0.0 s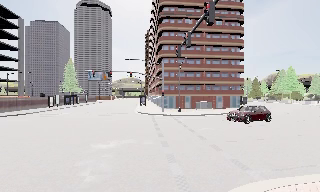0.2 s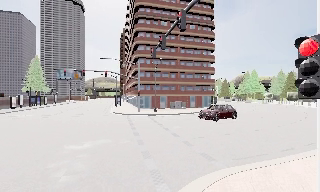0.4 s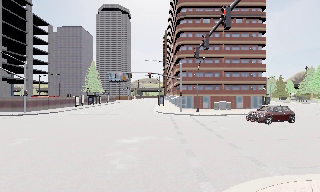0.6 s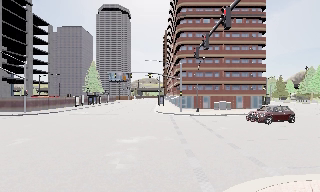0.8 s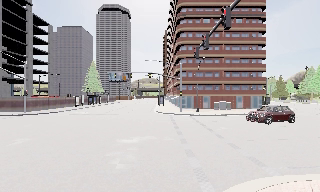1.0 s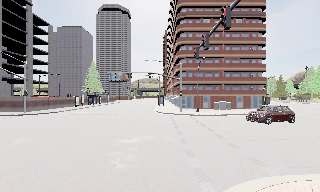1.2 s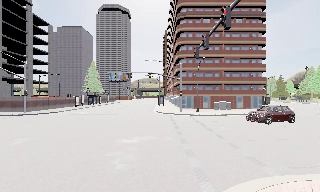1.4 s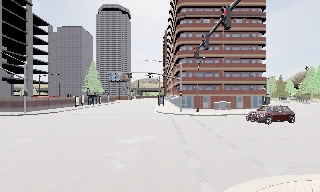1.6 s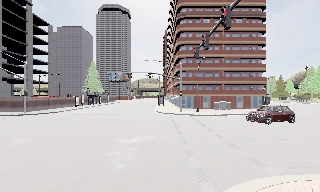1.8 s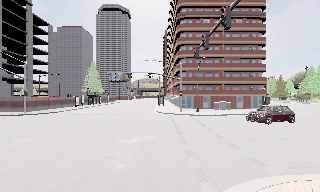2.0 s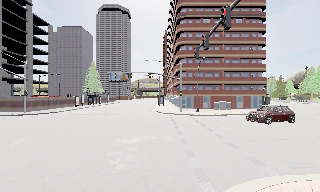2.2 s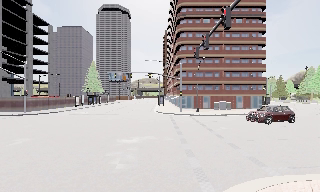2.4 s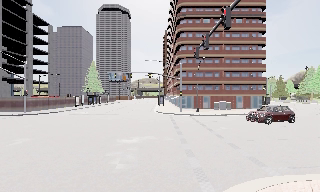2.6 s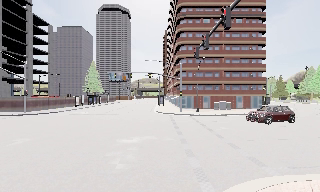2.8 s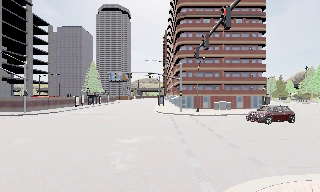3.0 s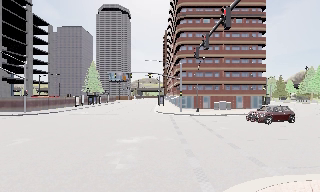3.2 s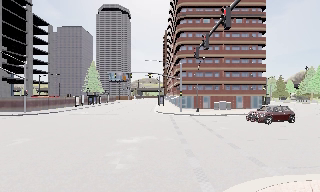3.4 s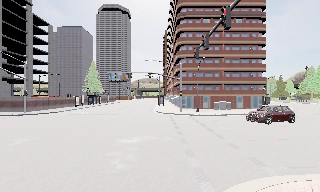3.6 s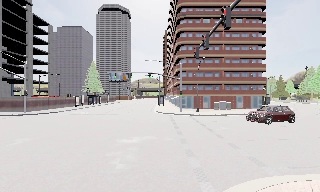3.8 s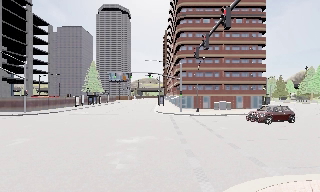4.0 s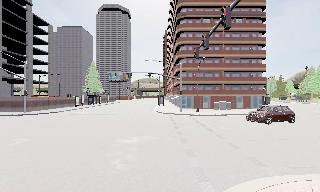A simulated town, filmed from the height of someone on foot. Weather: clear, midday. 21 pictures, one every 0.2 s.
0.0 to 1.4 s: The camera travels backward, about 0.5 m, so what stands in front gets smaller. It loses speed.
1.4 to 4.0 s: The camera keeps its place and its aim.
The film runs backward here.
